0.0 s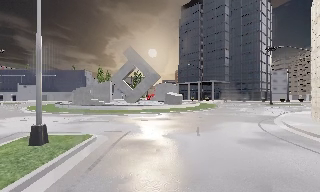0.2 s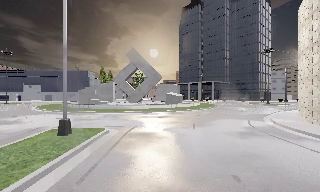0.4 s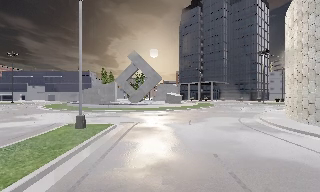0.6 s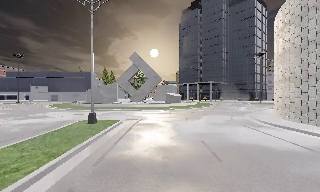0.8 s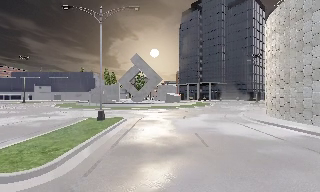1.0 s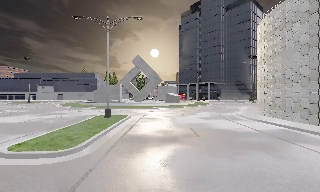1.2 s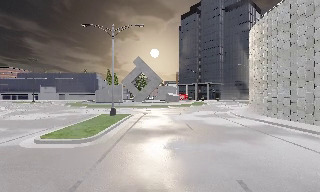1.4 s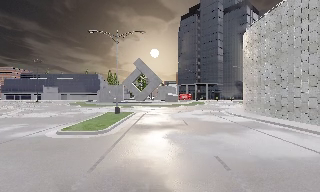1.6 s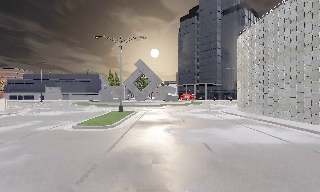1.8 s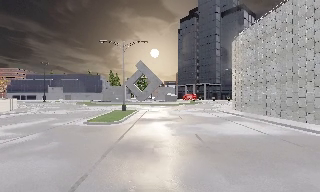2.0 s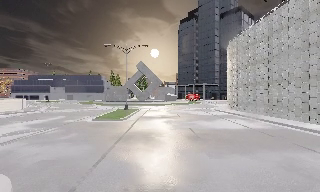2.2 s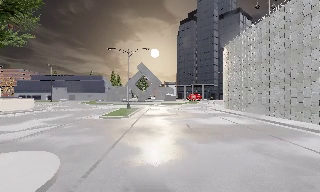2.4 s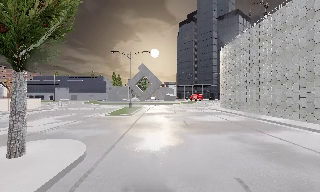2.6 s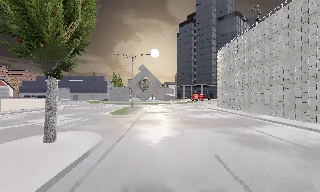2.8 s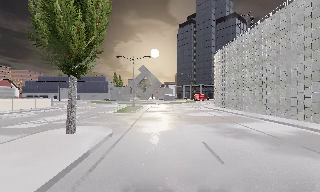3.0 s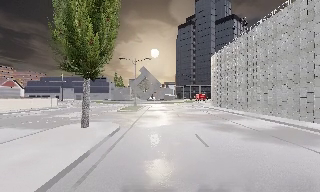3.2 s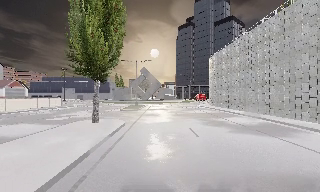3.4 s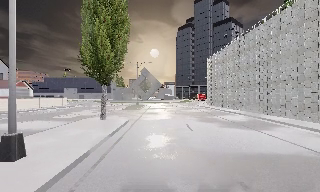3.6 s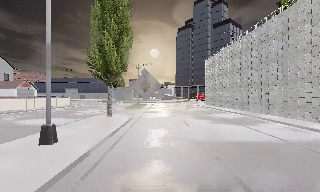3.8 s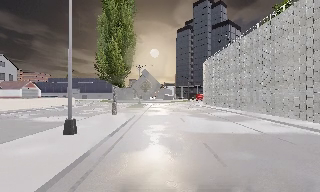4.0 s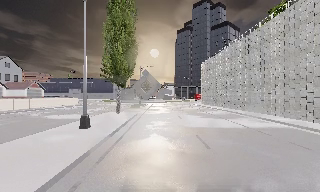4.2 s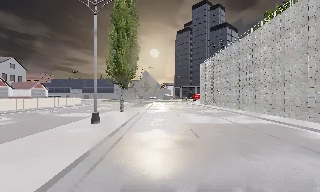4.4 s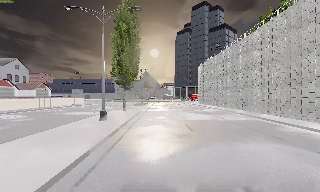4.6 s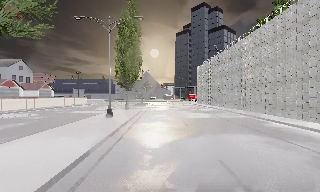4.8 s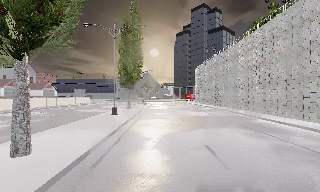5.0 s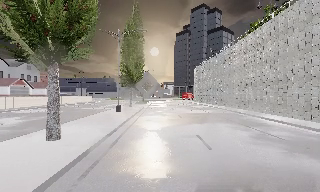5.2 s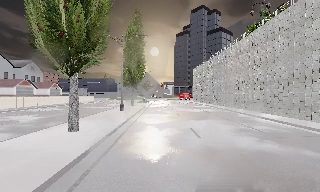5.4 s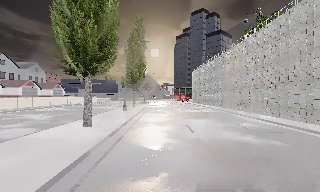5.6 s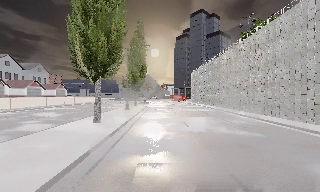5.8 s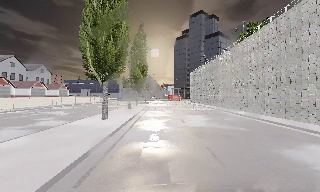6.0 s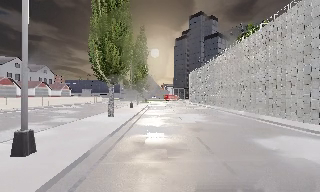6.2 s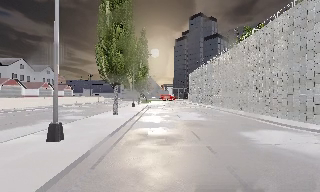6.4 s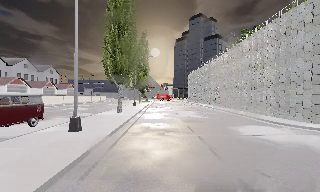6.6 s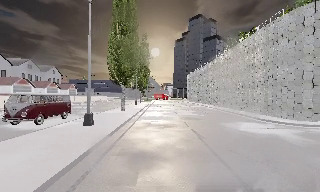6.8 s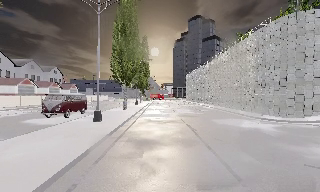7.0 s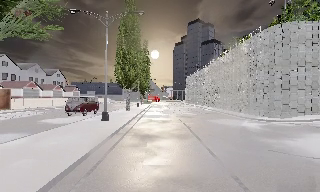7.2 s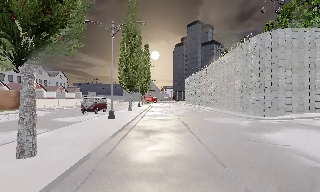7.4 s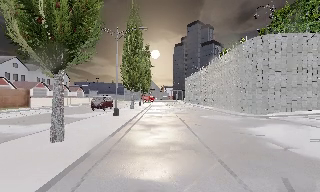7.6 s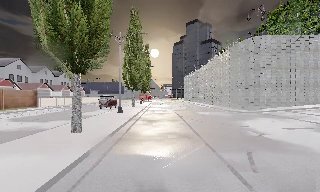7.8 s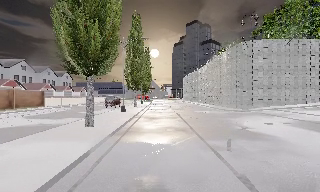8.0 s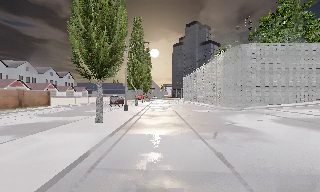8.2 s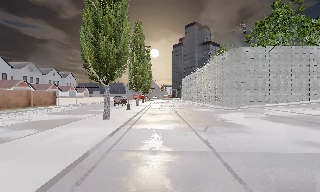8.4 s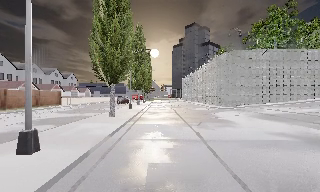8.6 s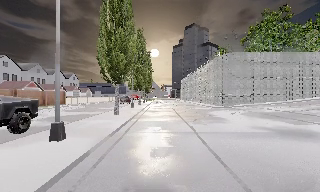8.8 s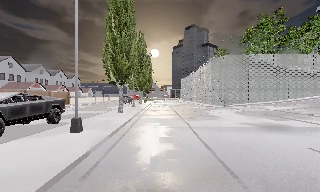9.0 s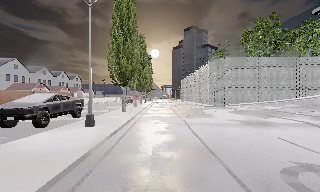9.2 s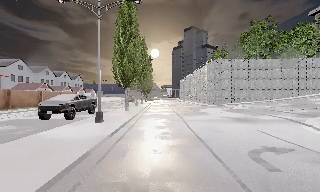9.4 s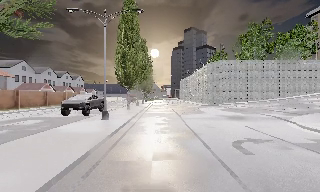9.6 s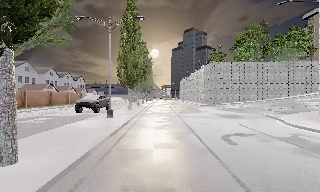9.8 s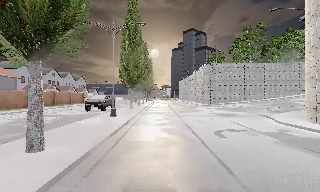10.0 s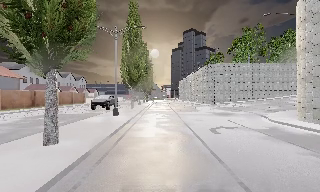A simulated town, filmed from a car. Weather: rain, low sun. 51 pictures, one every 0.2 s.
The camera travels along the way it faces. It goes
backward.
0.0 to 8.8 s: The camera travels backward, about 65 m, so what stands in front gets smaller.
8.8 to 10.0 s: The camera travels backward, about 7 m, so what stands in front gets smaller. It loses speed.
The film runs backward here.
